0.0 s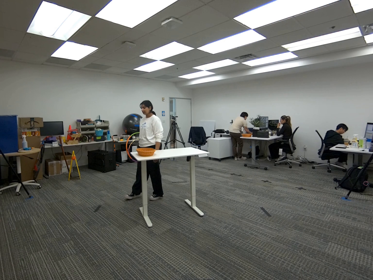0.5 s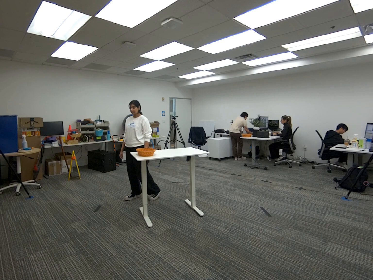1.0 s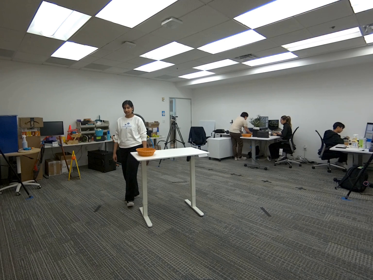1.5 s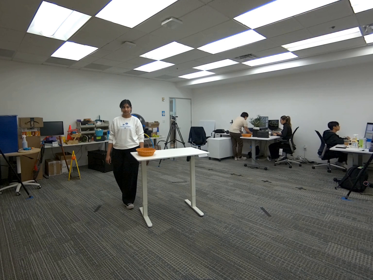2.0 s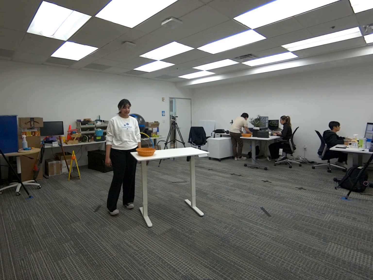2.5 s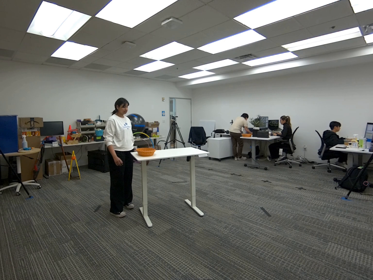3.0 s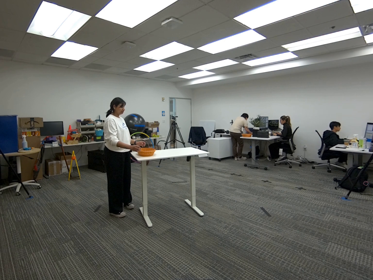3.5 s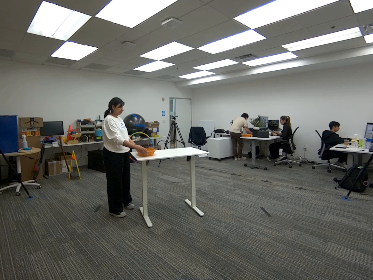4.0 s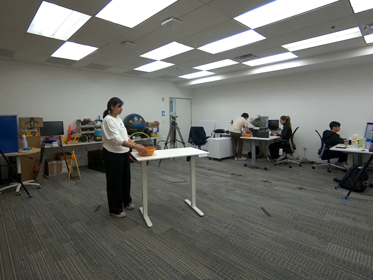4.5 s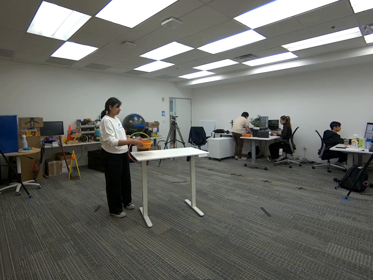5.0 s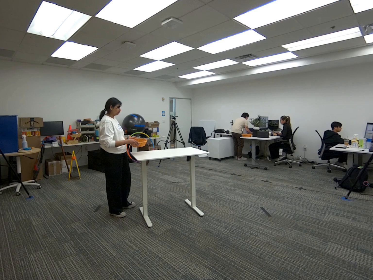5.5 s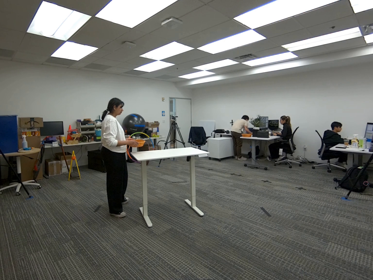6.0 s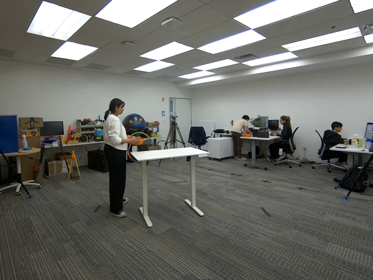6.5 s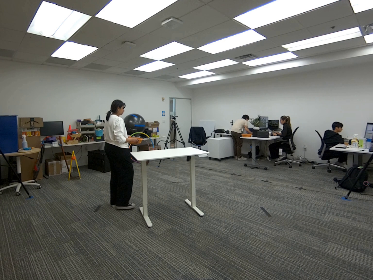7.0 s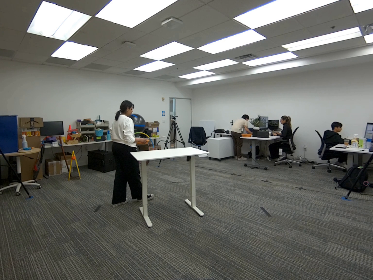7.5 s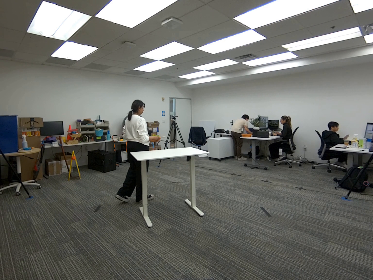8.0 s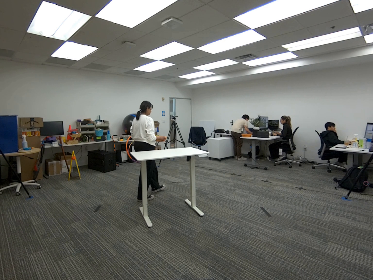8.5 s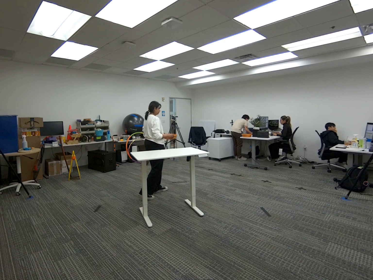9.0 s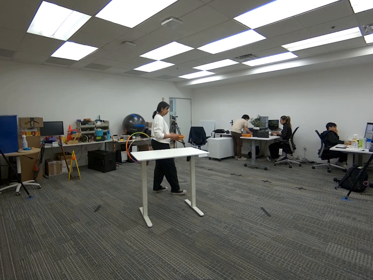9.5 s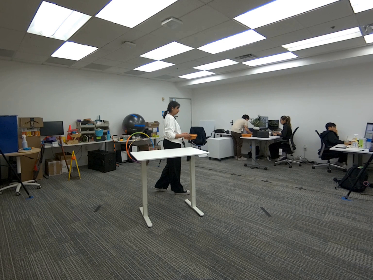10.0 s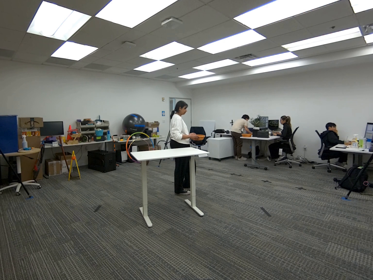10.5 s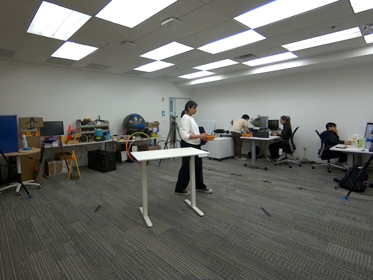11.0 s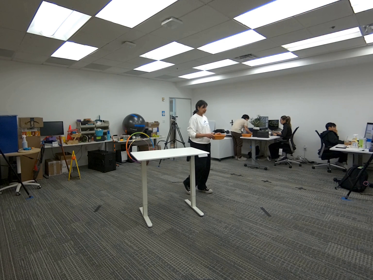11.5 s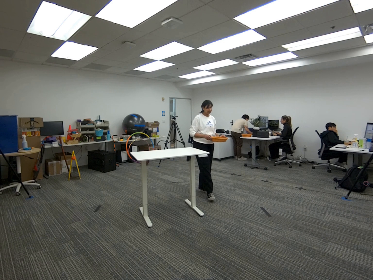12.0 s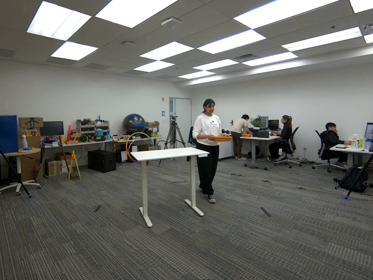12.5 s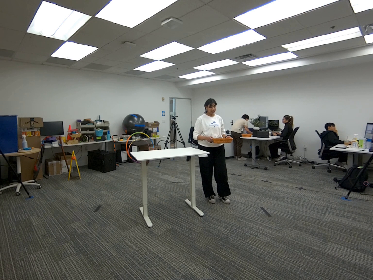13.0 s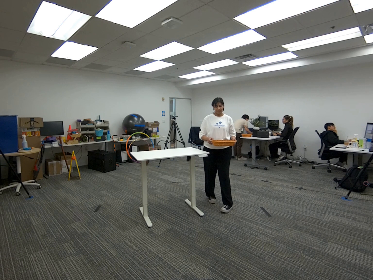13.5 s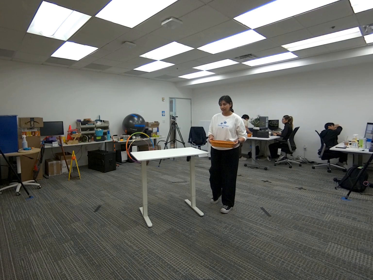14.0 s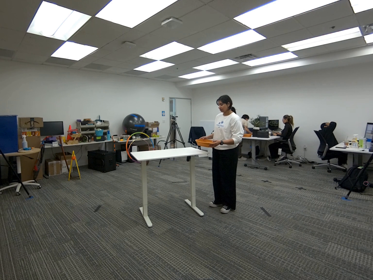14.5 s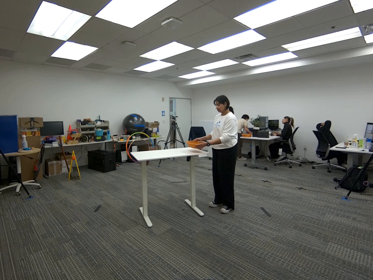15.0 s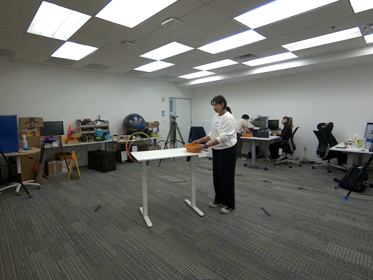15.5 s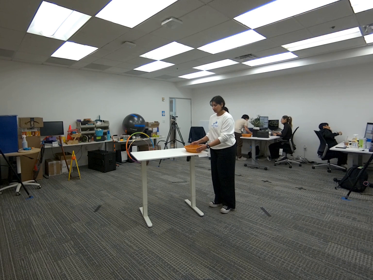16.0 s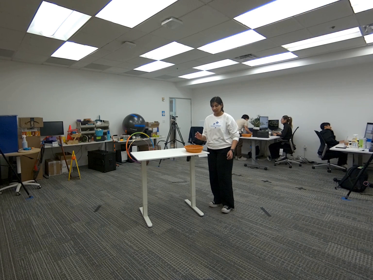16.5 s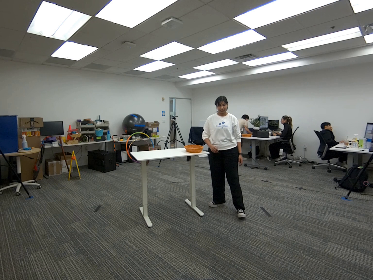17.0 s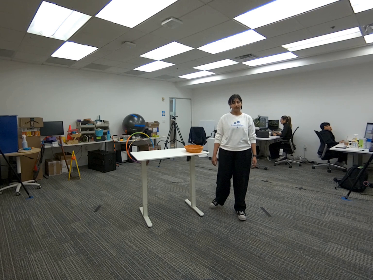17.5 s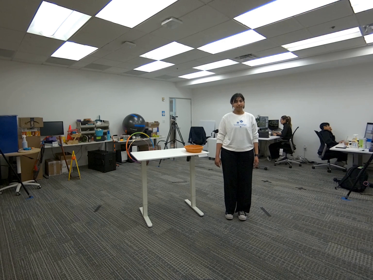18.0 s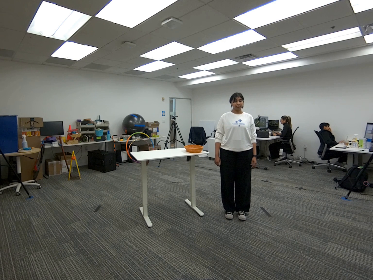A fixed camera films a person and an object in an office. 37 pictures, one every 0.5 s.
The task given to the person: Walk to the woven basket from the desk, use your both hands to pick up the basket, and place the basket back on the desk.
